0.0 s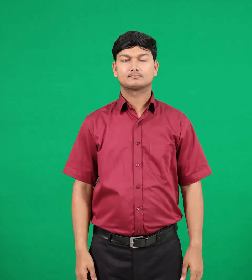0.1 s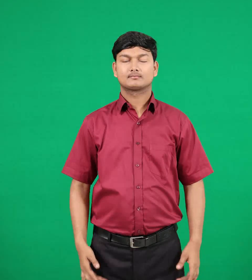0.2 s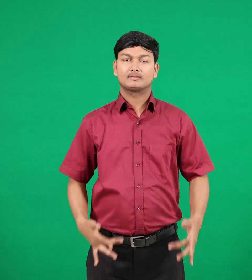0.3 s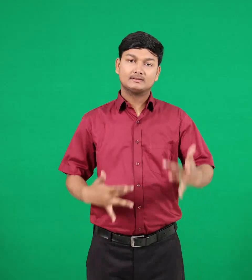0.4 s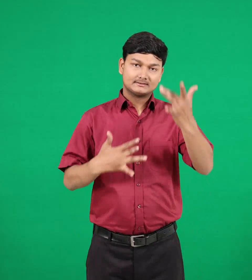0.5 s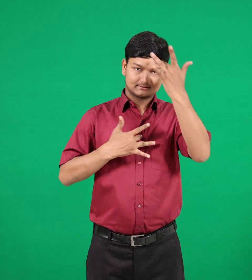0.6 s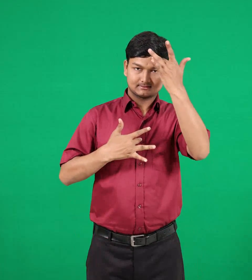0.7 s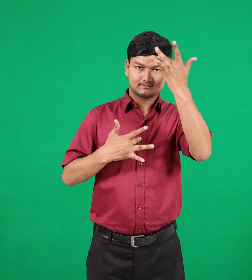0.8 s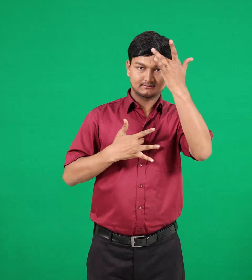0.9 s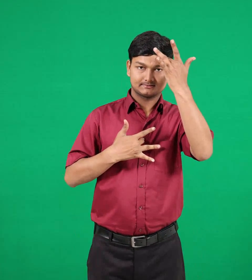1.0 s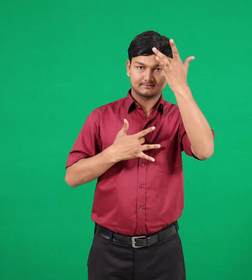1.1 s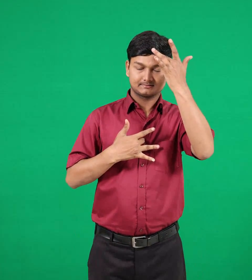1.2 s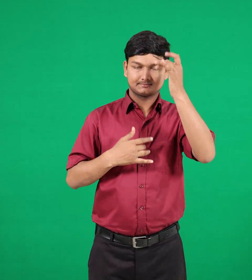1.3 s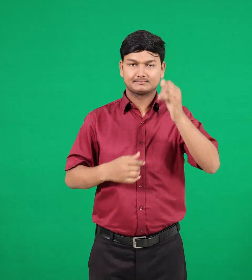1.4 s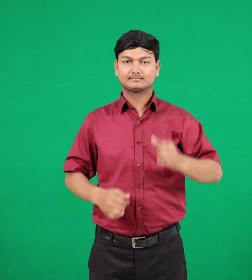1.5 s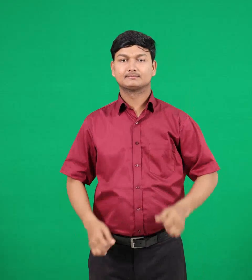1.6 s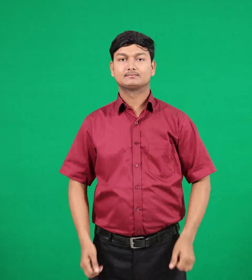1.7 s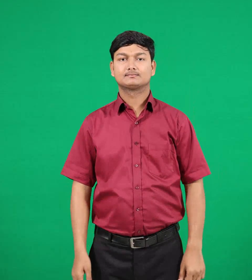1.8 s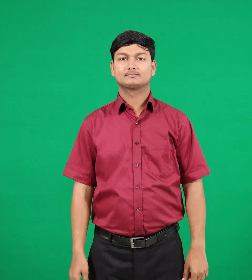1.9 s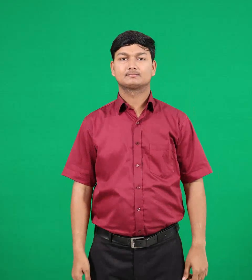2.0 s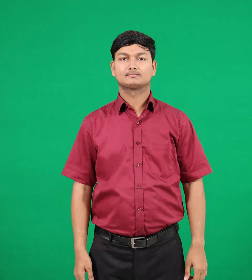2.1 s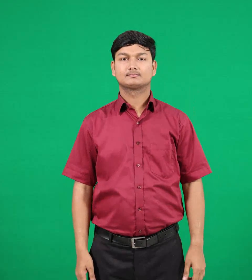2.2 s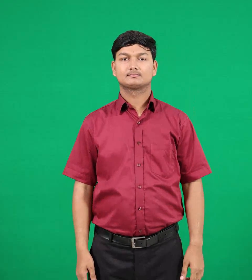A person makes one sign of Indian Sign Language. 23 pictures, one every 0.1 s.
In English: sick & ill
